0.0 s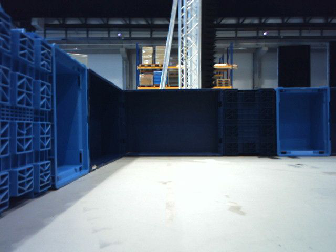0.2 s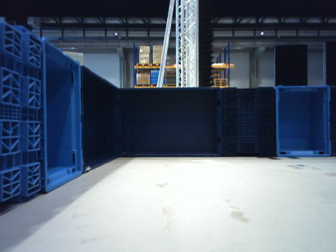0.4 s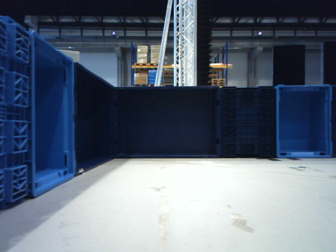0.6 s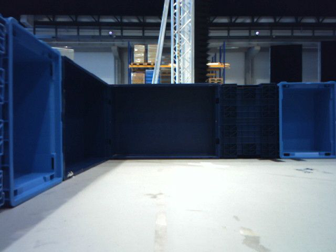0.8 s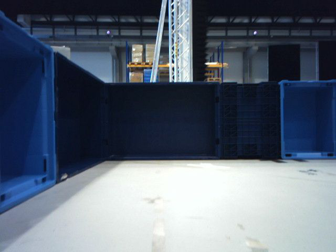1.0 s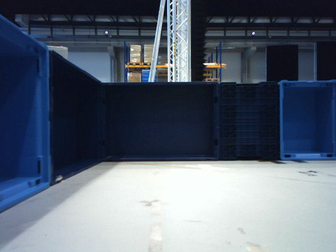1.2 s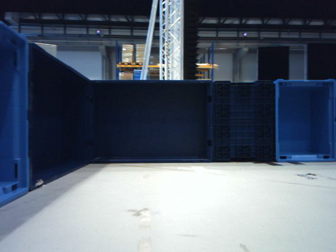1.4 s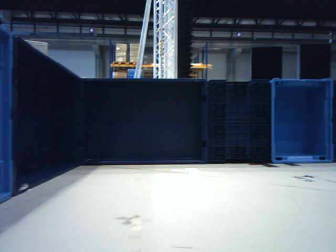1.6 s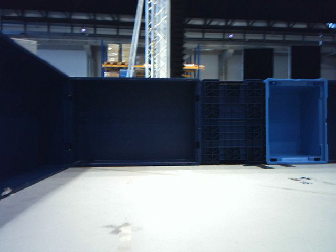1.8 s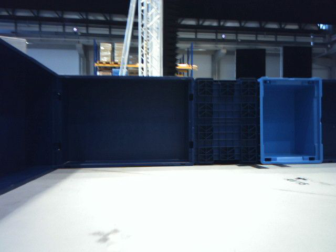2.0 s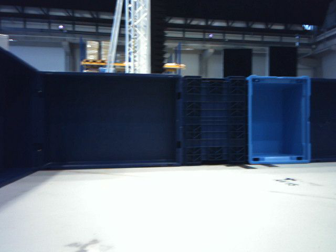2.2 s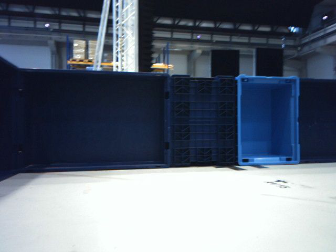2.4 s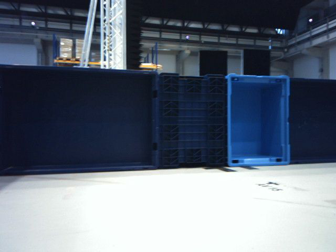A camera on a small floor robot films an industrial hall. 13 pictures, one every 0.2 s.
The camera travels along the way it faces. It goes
forward.
0.0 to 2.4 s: The camera swings to its right by about 15 degrees, and the scene slides to the left. It travels forward, about 0.5 m, so what stands in front looms larger.
The film runs forward here.
